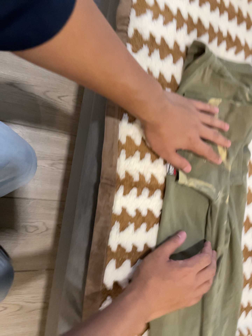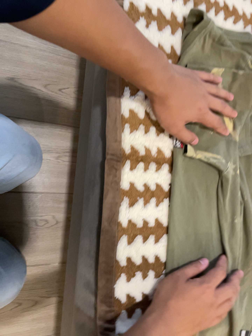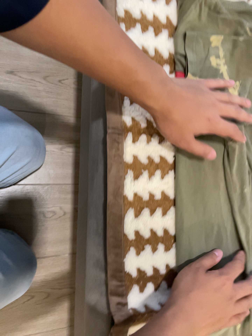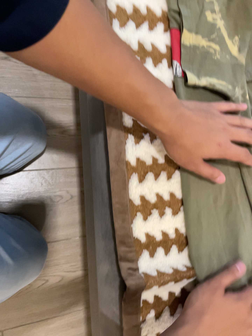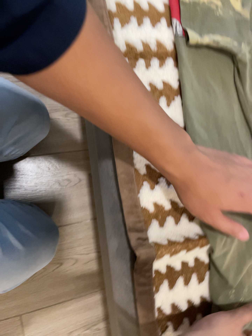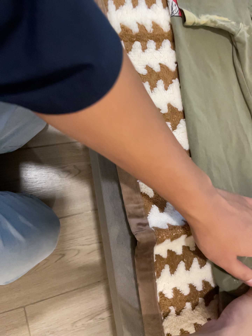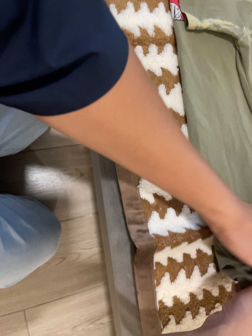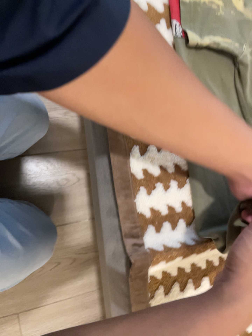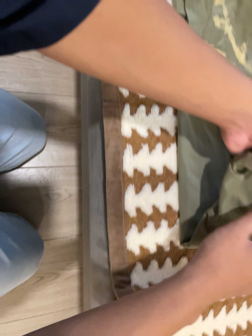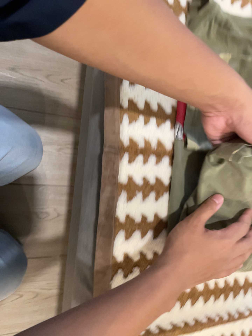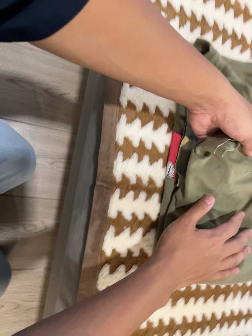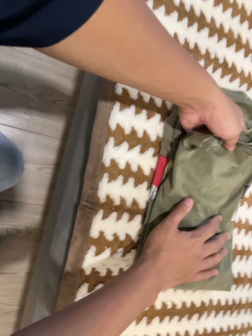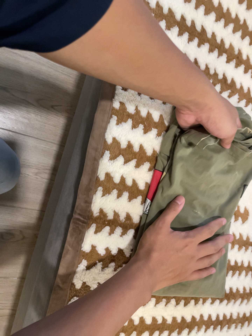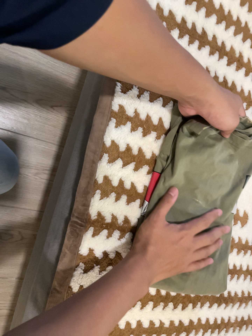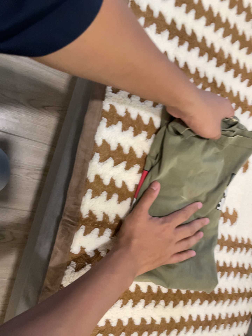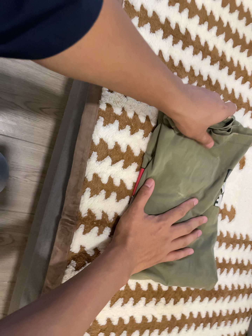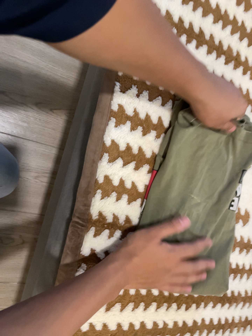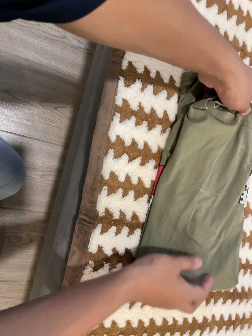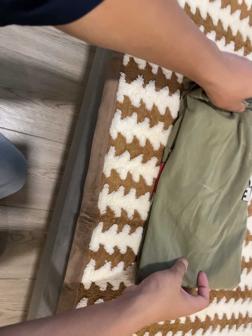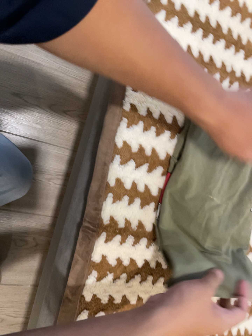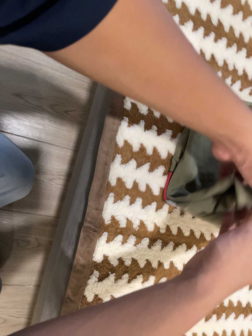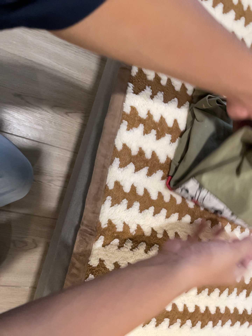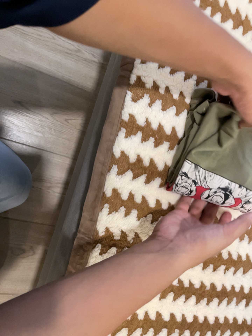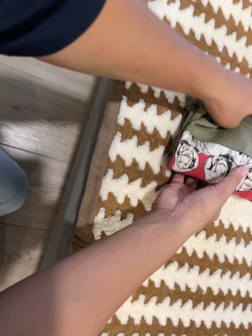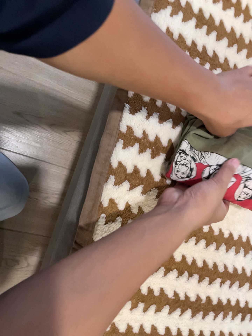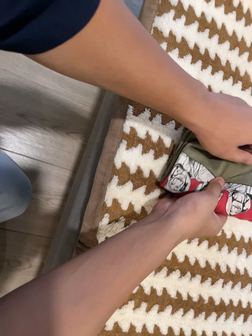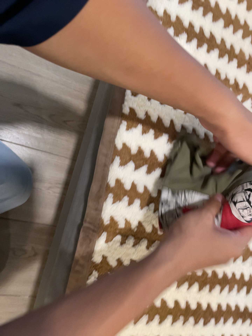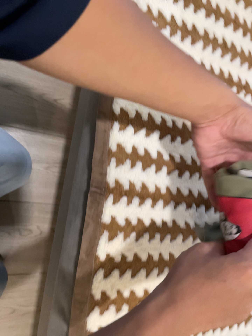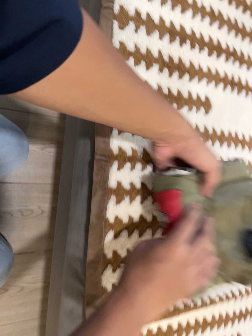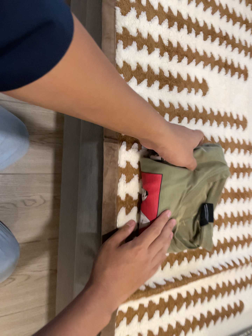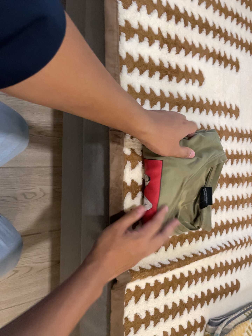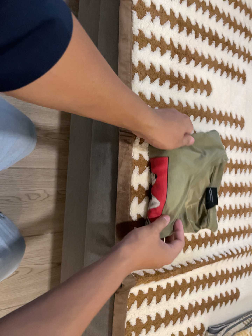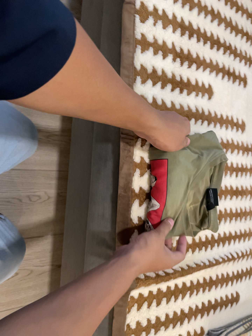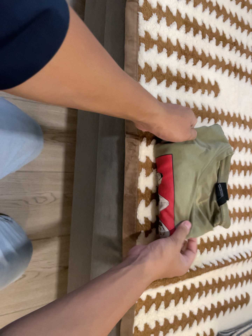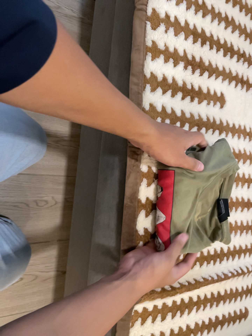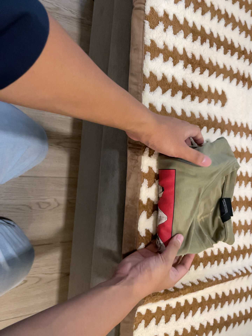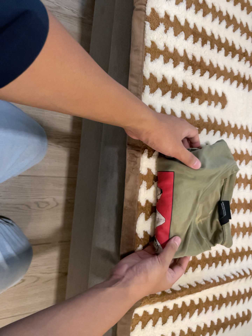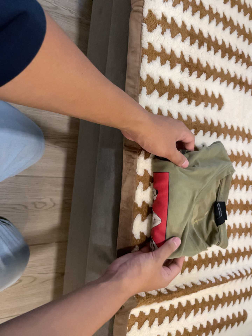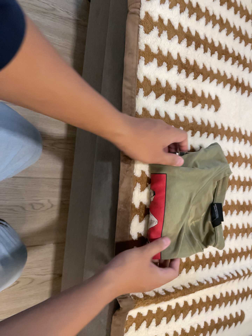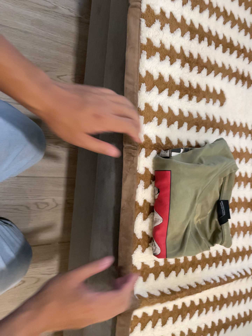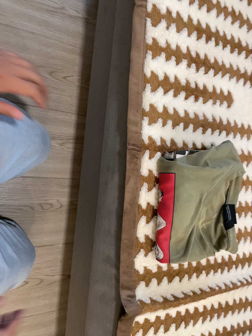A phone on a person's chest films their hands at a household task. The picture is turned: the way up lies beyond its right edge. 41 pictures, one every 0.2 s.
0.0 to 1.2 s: The camera travels toward the bottom of its view, about 18 cm, so close, fixed things drift upward. It rolls about its line of sight by about 15 degrees, and the scene rotates counterclockwise.
1.2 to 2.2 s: The camera travels toward the top of its view, about 22 cm, so close, fixed things drift downward. It rolls about its line of sight by about 20 degrees, and the scene rotates clockwise.
2.2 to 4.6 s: The camera shifts only a little, or ends up much as it began.
4.6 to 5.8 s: The camera travels toward the bottom of its view, to its left and backward, about 16 cm, so close, fixed things drift upward. It rolls about its line of sight by about 15 degrees, and the scene rotates counterclockwise.
5.8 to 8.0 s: The camera shifts only a little, or ends up much as it began.
The film runs forward here.
